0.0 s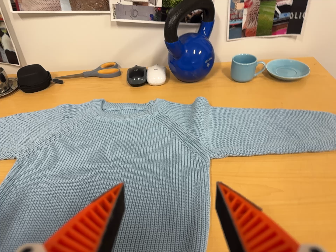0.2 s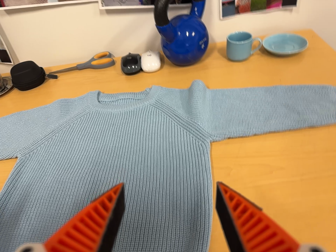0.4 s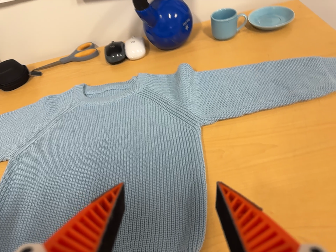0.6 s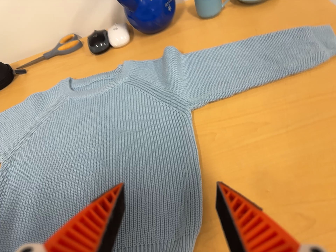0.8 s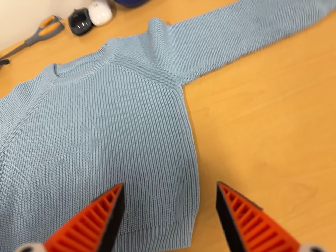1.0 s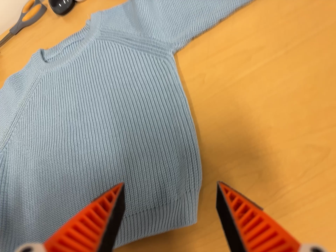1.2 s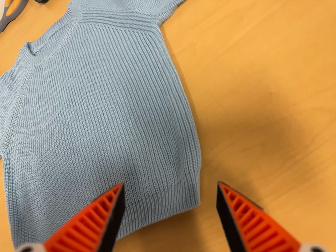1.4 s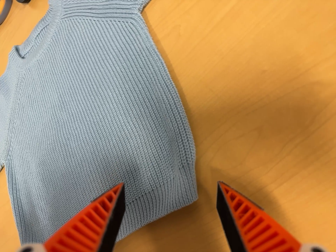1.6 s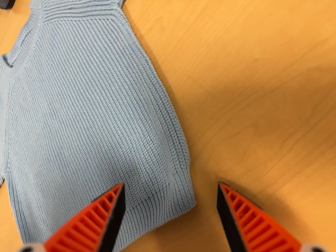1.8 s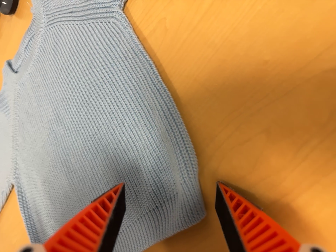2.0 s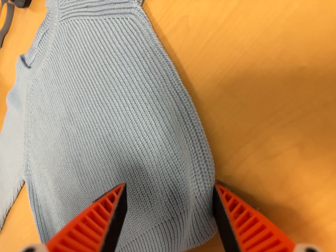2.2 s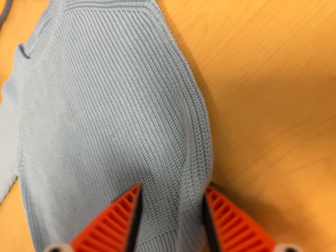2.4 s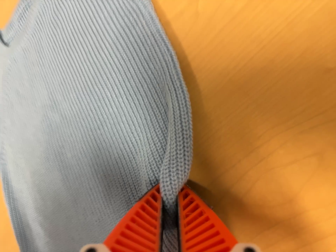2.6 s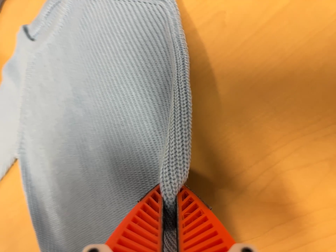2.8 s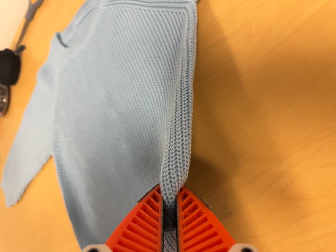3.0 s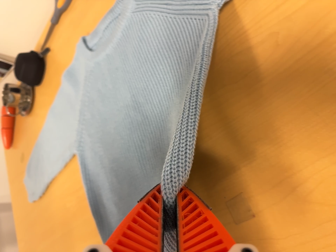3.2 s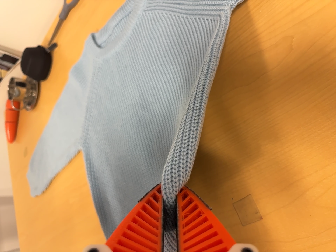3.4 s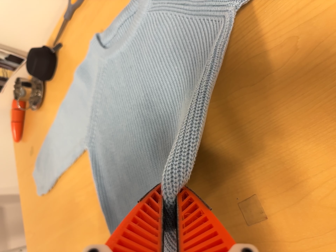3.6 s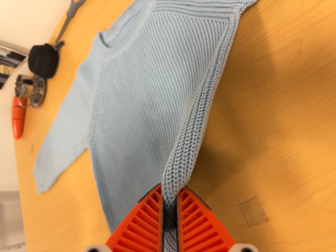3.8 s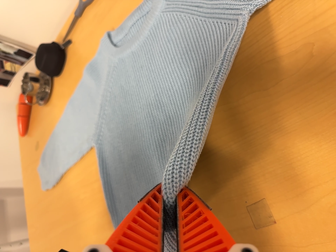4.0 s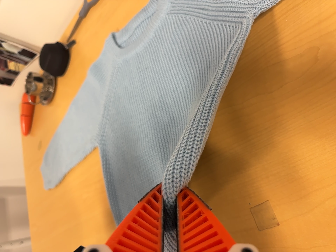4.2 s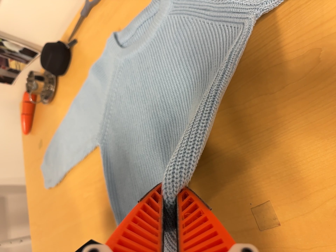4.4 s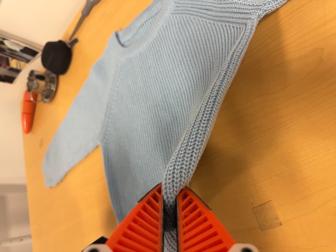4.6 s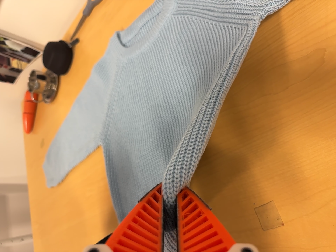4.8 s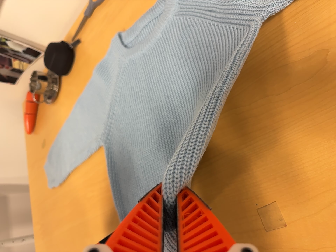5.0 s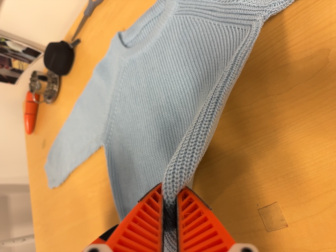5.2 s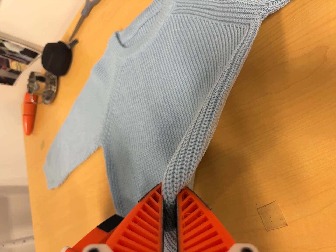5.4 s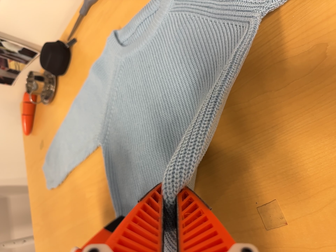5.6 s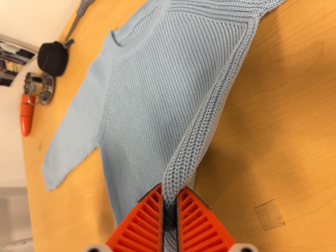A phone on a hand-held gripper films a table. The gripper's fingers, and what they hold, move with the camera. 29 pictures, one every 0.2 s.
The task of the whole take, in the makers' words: fold up.
0.0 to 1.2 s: The camera travels to its right and forward, about 14 cm. Its aim tips toward the bottom of its view by about 25 degrees, and the scene shifts upward. It rolls about its line of sight by about 35 degrees, and the scene rotates counterclockwise.
1.2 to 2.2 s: The camera travels forward and toward the top of its view, about 9 cm, so what stands in front looms larger.
2.2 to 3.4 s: The camera travels to its left and backward, about 9 cm, so close, fixed things drift to the right.
3.4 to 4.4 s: The camera shifts only a little, or ends up much as it began.
4.4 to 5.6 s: The camera keeps its place and its aim.
The film runs forward here.
